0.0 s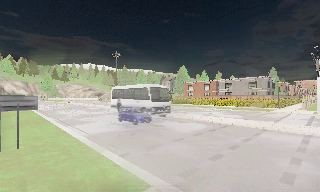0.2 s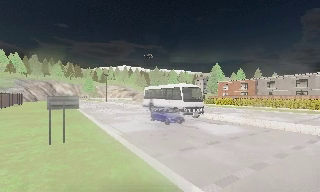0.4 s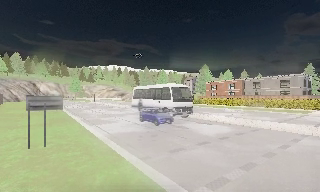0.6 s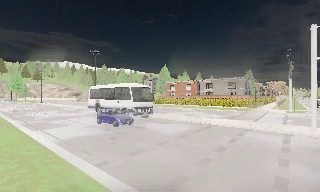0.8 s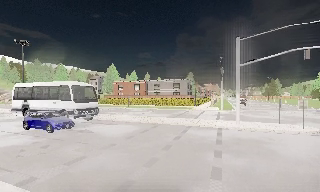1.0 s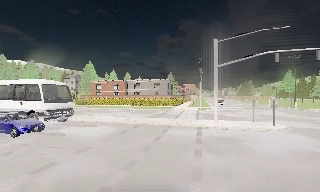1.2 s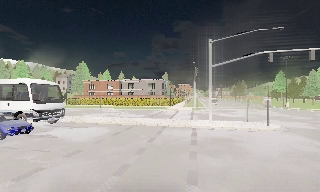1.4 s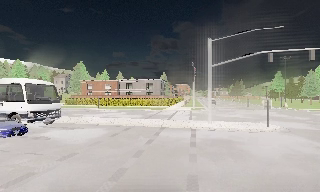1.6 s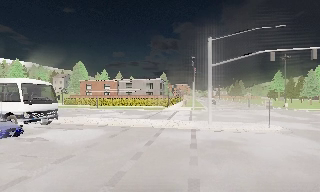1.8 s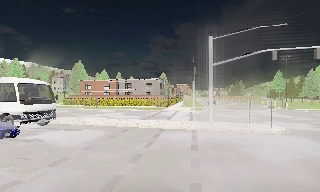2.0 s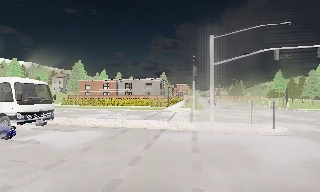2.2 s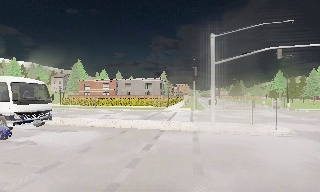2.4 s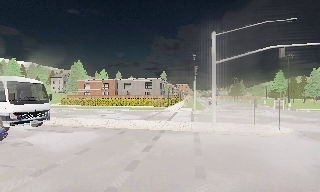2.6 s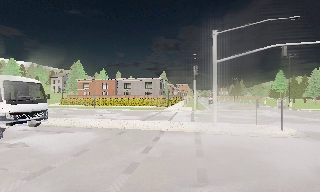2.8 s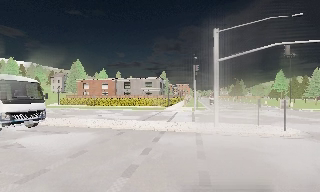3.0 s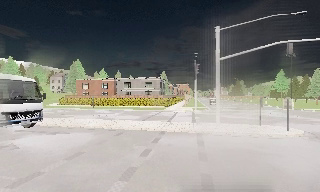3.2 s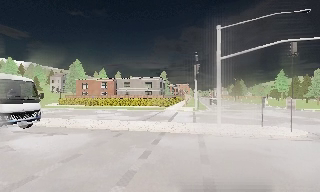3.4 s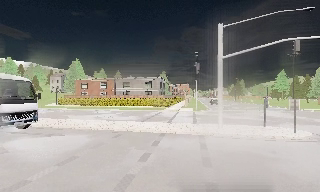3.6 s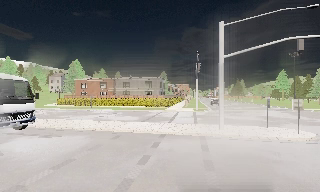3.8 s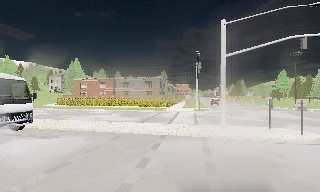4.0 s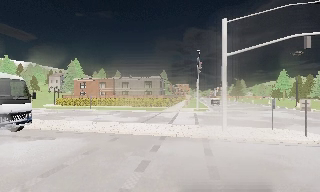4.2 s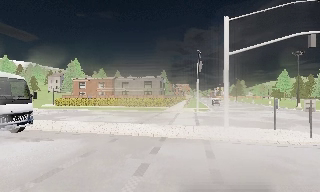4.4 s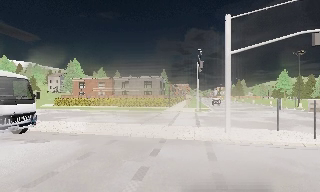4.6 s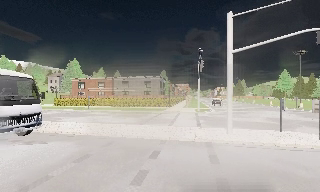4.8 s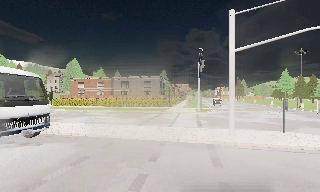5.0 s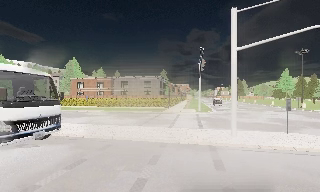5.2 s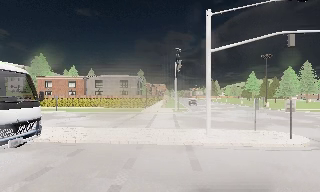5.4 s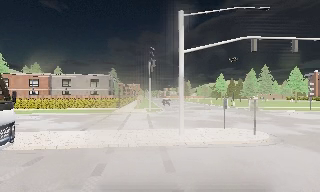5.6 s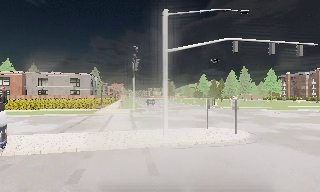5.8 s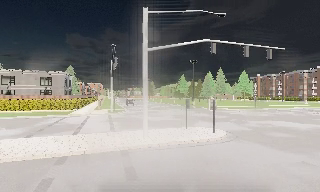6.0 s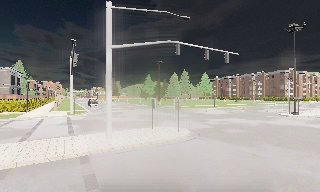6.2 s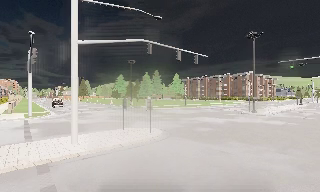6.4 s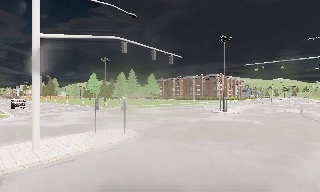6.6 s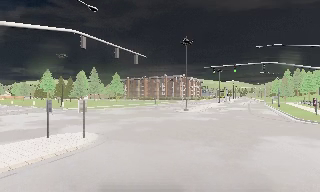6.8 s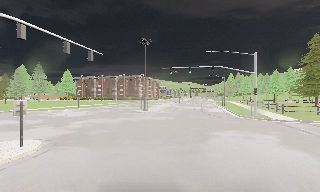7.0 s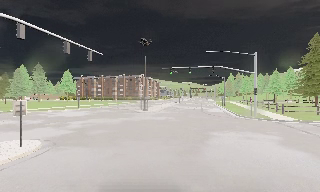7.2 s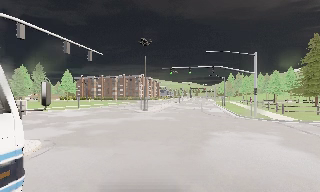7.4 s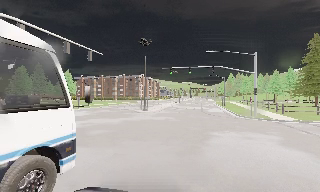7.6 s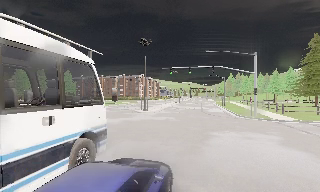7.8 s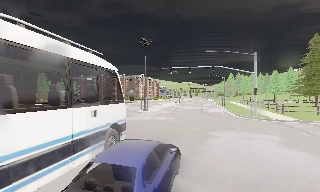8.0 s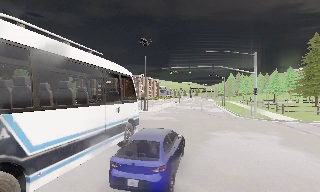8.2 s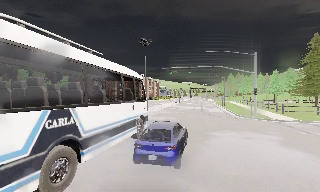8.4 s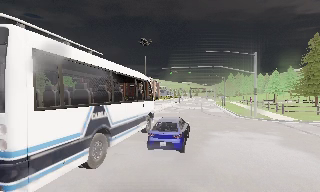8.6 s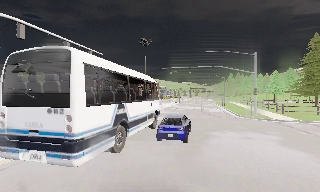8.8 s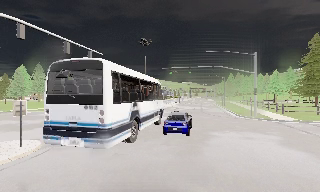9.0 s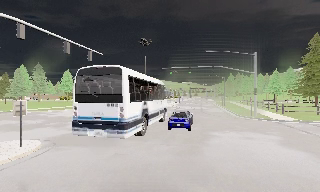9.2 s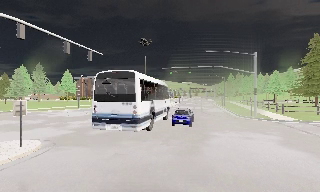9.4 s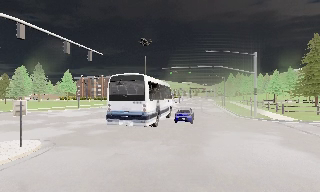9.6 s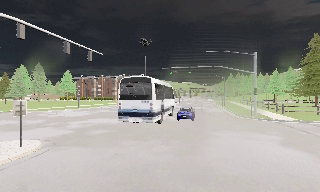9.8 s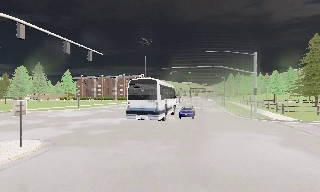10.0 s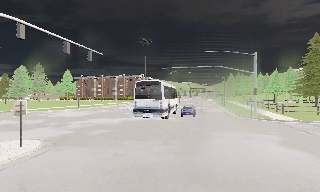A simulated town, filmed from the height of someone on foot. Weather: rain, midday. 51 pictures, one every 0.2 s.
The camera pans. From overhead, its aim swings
clockwise.
The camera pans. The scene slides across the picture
to the left.
0.0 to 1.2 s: The camera swings to its right by about 35 degrees, and the scene slides to the left. It travels forward, about 1.5 m.
1.2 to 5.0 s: The camera travels forward, about 5 m, so what stands in front looms larger.
5.0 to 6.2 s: The scene slides to the left, as the camera pans about 50 degrees to its right. It travels forward, about 1.5 m.
6.2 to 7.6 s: The camera swings to its right by about 35 degrees, and the scene slides to the left. It travels forward, about 0.5 m. It loses speed.
7.6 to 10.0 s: The camera keeps its place and its aim.
The film runs forward here.
